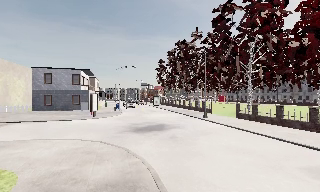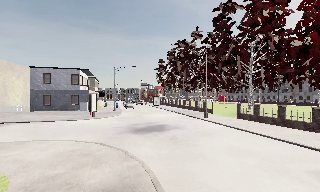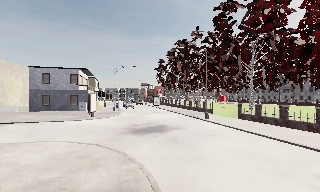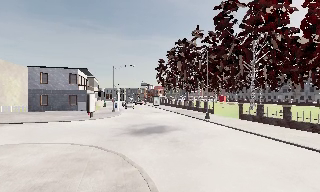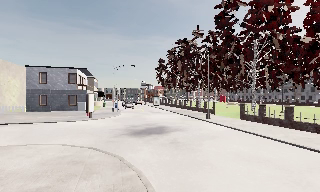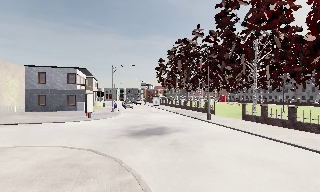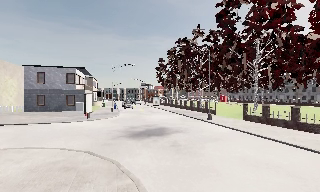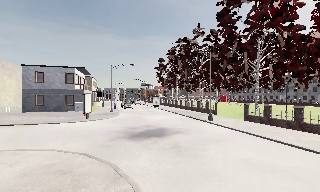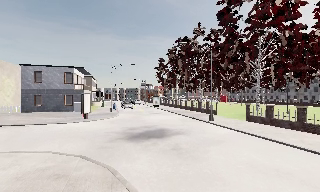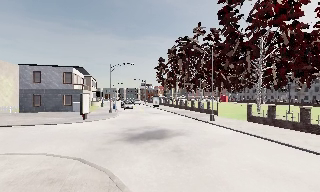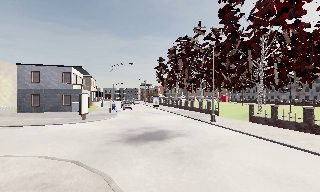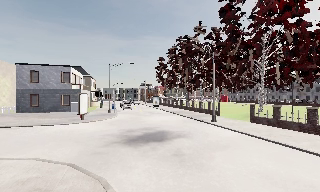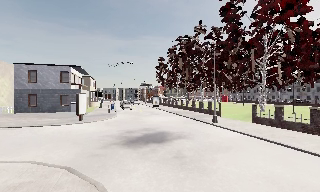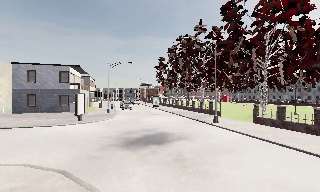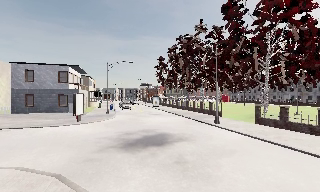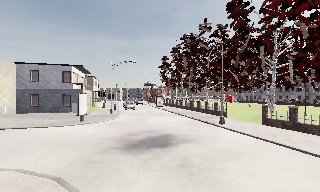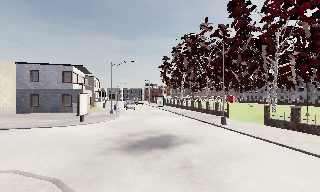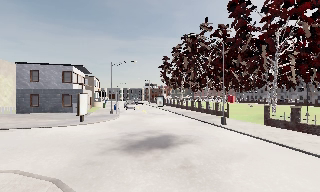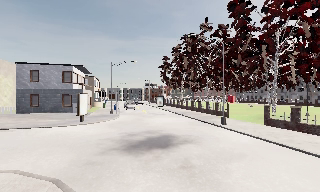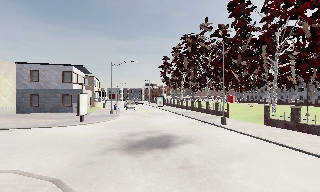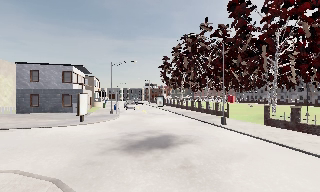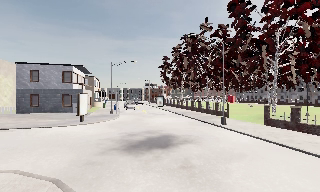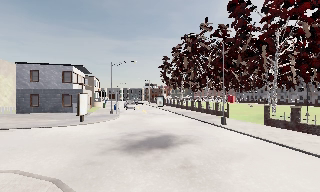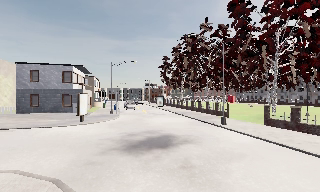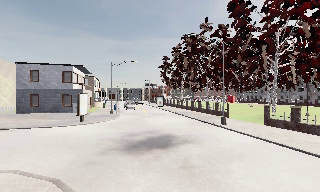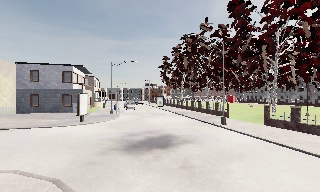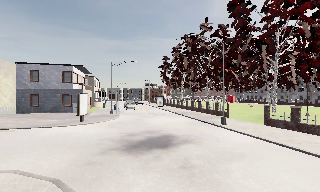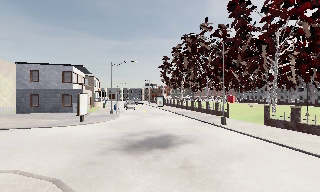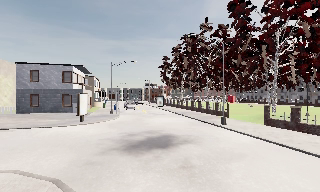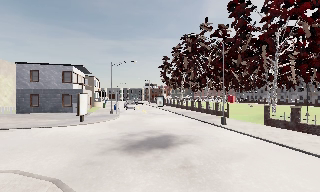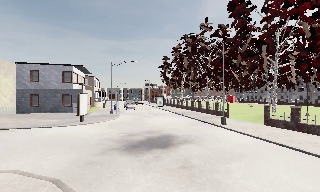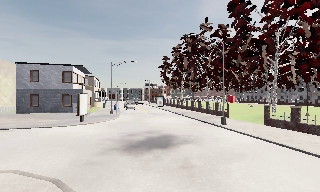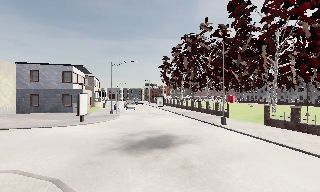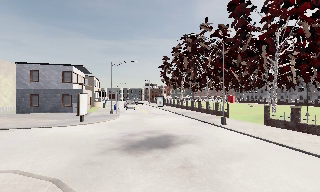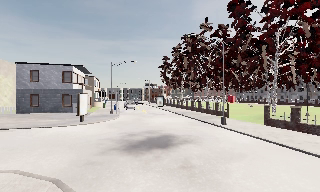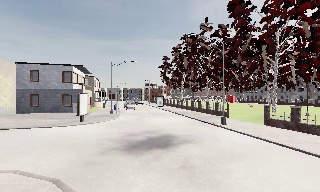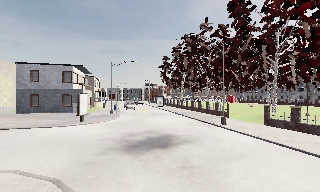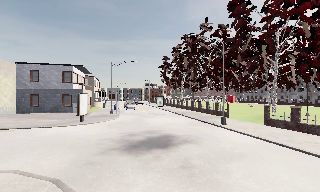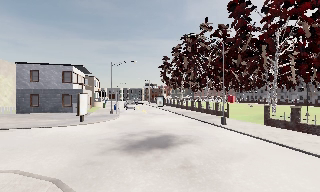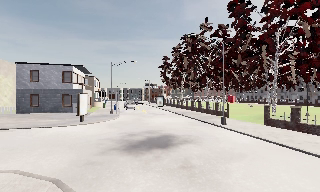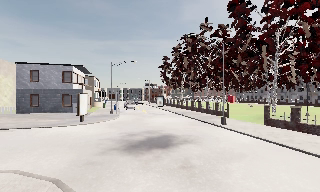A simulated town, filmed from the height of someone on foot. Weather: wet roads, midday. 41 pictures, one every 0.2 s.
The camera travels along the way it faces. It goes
forward.
0.0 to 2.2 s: The camera travels forward, about 3 m, so what stands in front looms larger.
2.2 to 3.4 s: The camera travels forward, about 1 m, so what stands in front looms larger. It loses speed.
3.4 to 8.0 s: The camera keeps its place and its aim.
The film runs forward here.
